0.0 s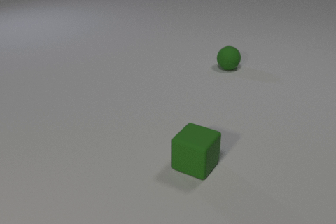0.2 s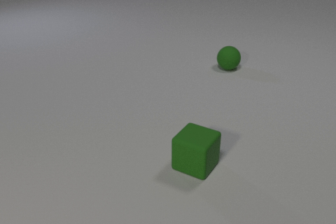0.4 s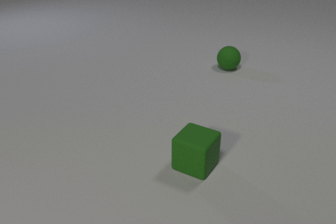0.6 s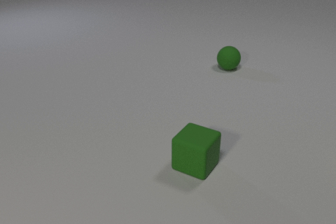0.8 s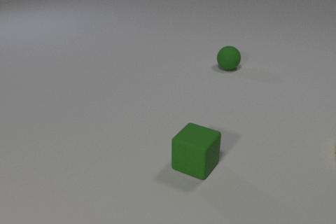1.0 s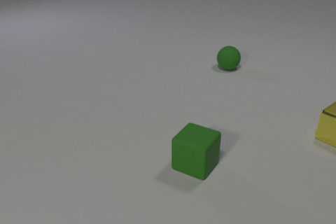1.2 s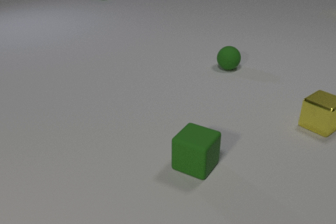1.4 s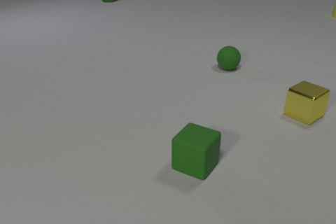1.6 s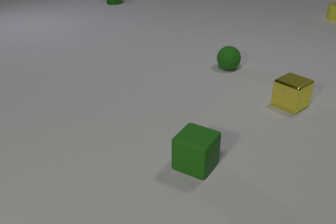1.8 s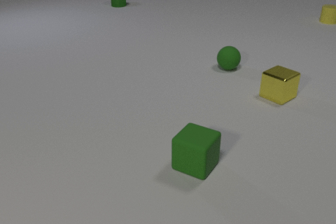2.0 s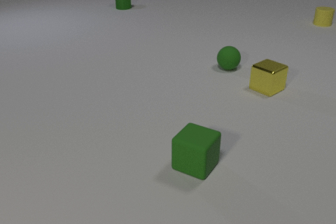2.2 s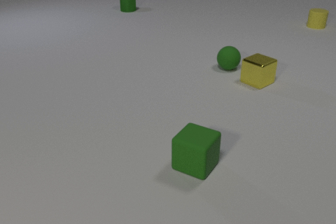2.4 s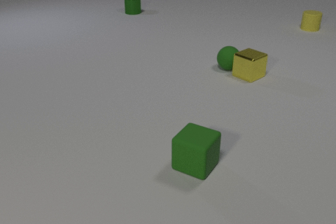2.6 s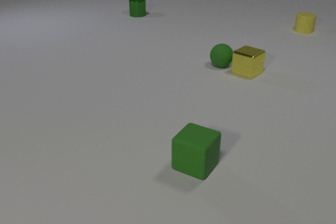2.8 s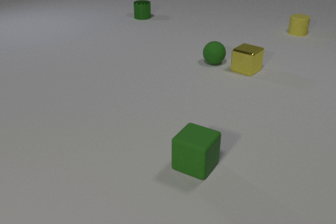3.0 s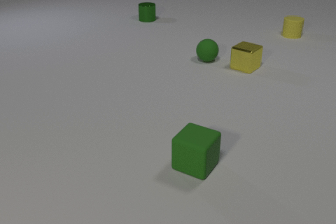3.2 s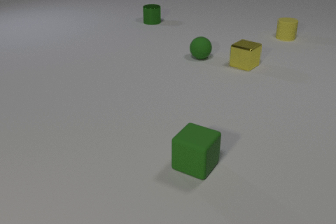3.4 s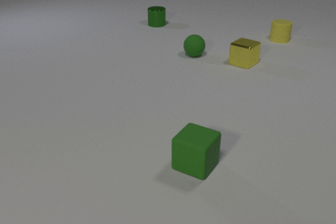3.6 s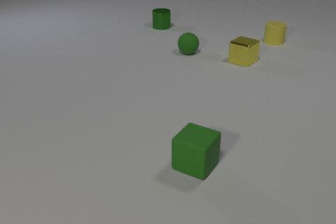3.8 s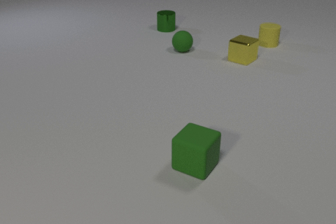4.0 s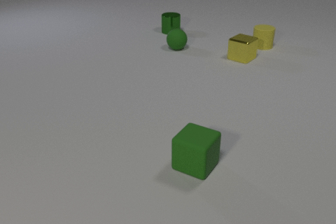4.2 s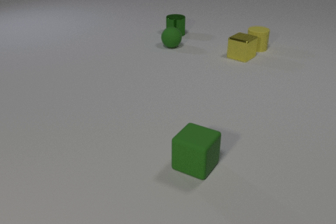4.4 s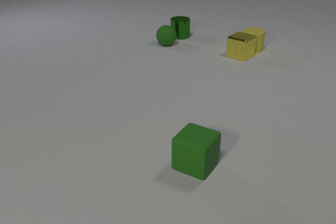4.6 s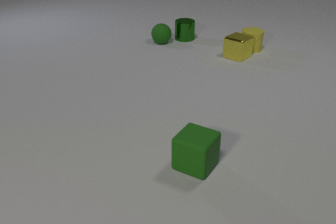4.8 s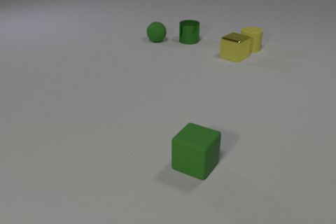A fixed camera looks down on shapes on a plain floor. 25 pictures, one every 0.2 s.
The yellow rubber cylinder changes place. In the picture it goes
toward the camera.
The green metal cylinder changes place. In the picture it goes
toward the camera.
0.0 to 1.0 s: The yellow metal cube comes in at the right edge, slides to the left and away from the camera.
1.0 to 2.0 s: The yellow metal cube slides away from the camera and to the left. The yellow rubber cylinder comes in at the right edge, slides toward the camera and to the left. The green metal cylinder comes in at the top edge, slides toward the camera and to the right.
2.0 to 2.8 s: The yellow metal cube slides away from the camera and to the left. The green rubber sphere rolls to the left and away from the camera. The yellow rubber cylinder slides toward the camera and to the left. The green metal cylinder slides toward the camera and to the right. The yellow metal cube and the green rubber sphere collide.
2.8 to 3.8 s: The yellow metal cube slides away from the camera. The green rubber sphere rolls to the left and away from the camera. The yellow rubber cylinder slides toward the camera and to the left. The green metal cylinder slides toward the camera and to the right.
3.8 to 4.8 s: The yellow metal cube slides to the left and away from the camera. The green rubber sphere rolls away from the camera and to the left. The yellow rubber cylinder slides toward the camera and to the left. The green metal cylinder slides toward the camera and to the right. The yellow metal cube and the yellow rubber cylinder collide.
How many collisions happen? 2.
What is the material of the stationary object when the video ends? rubber.
How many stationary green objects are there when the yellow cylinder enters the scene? 2.
